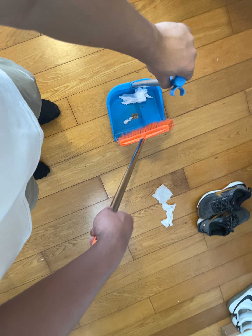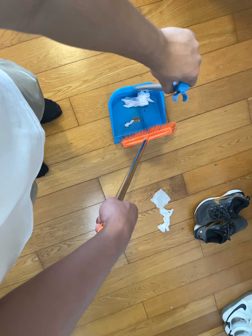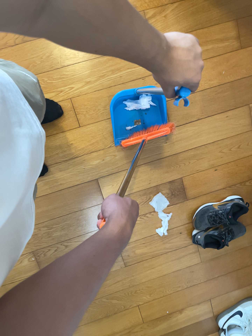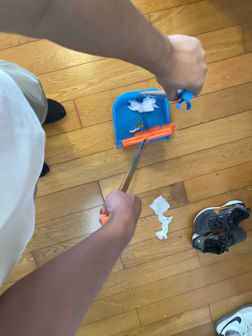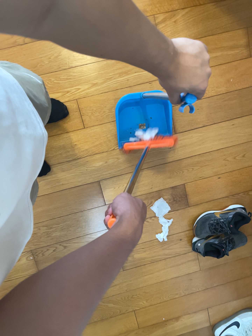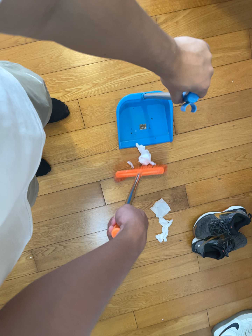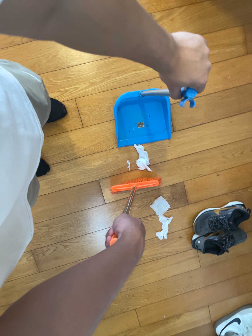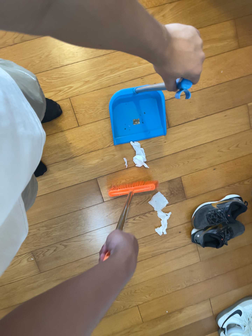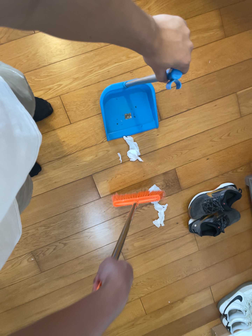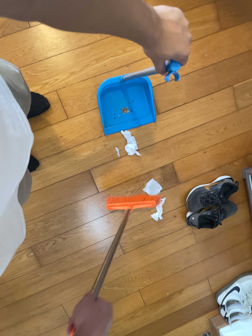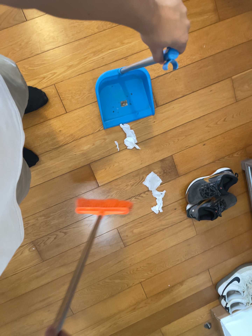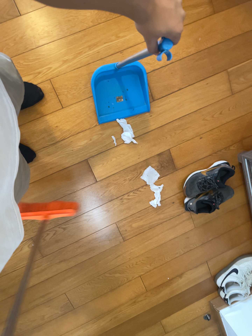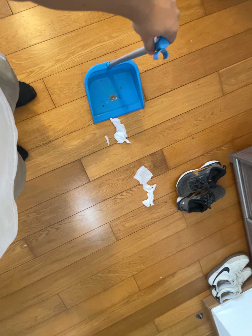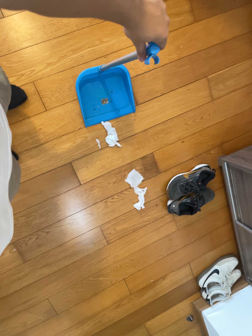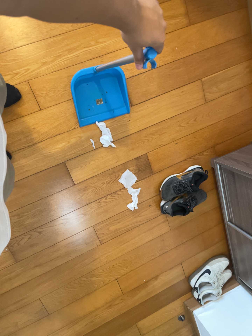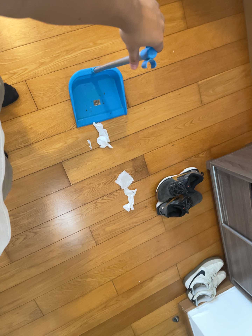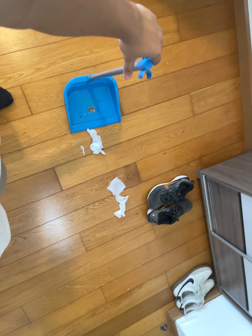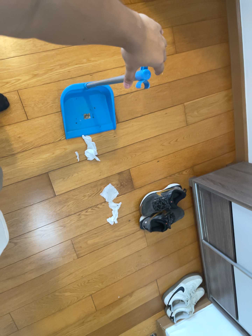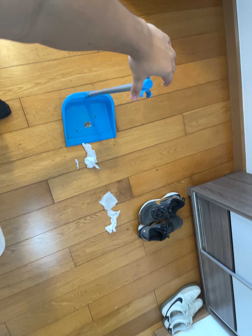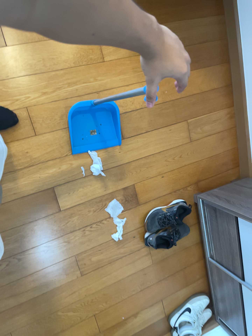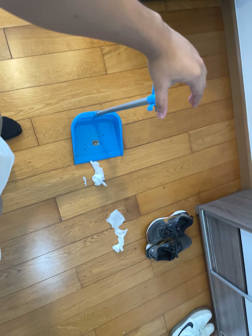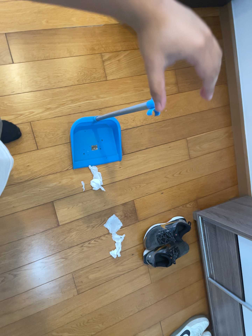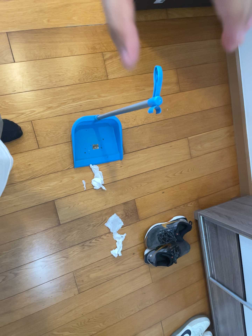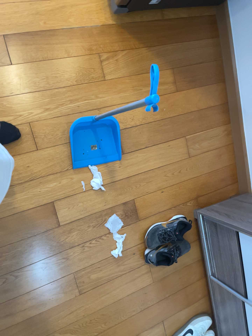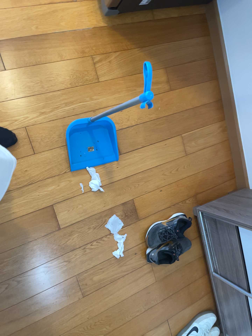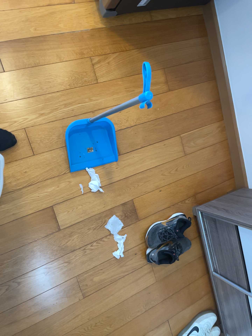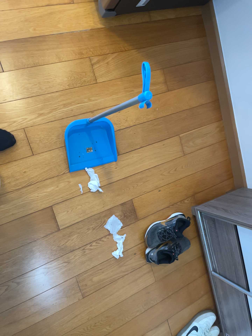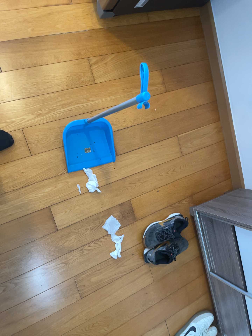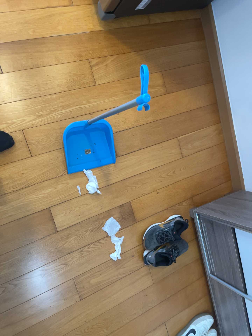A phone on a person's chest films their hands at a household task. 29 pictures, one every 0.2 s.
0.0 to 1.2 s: The camera shifts only a little, or ends up much as it began.
1.2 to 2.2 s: The camera rolls about its line of sight by about 10 degrees, and the scene rotates counterclockwise.
2.2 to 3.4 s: The scene slides to the left, as the camera pans about 10 degrees to its right. It travels backward, about 6 cm, so what stands in front gets smaller.
3.4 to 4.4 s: The camera's aim tips toward the top of its view by about 10 degrees.
4.4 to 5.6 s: The camera shifts only a little, or ends up much as it began.
The film runs backward here.
